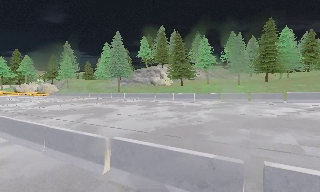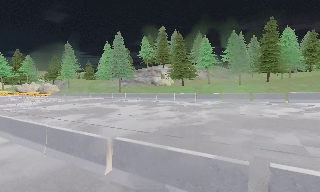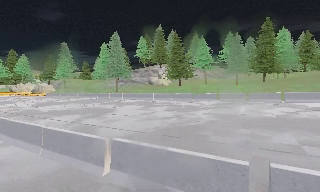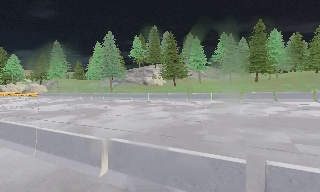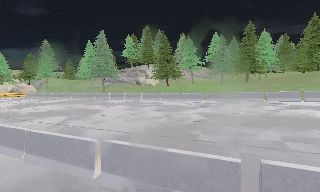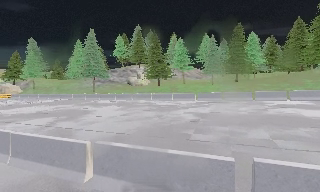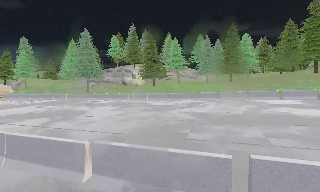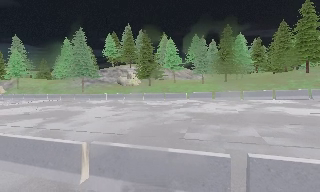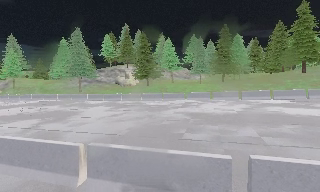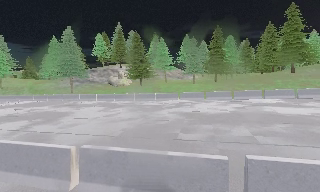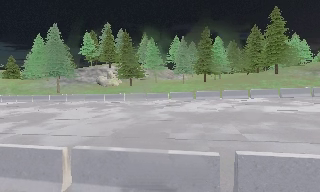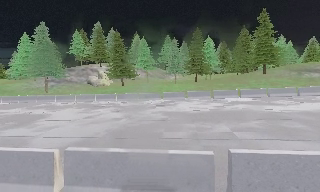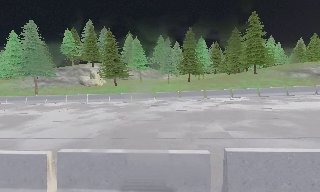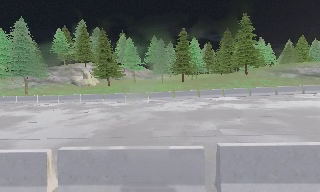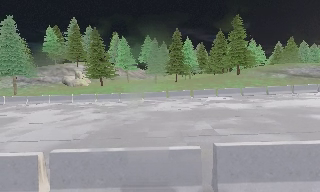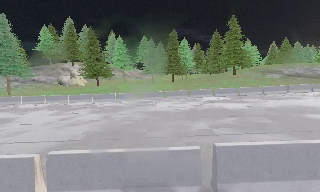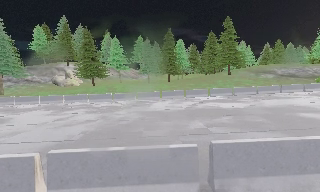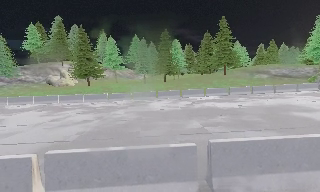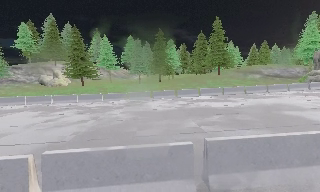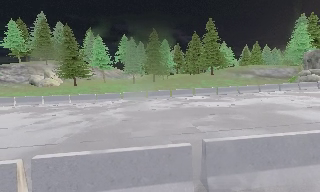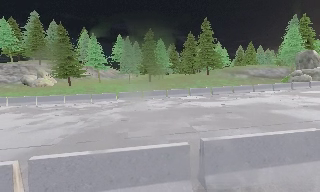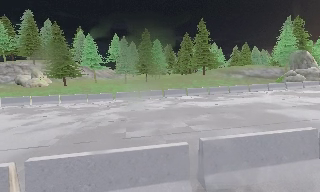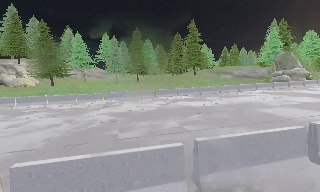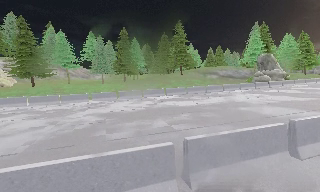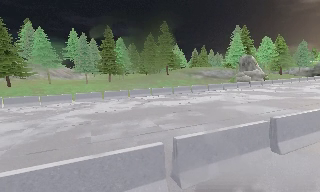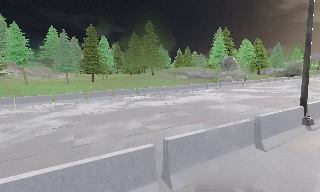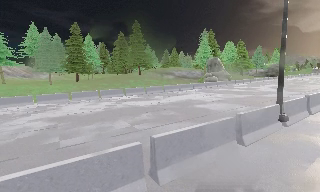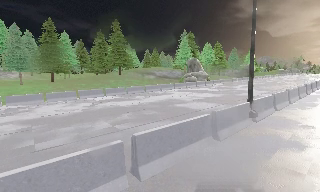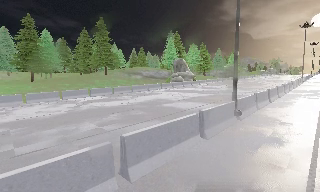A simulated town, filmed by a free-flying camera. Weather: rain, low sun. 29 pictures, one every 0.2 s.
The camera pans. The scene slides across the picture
to the left.
The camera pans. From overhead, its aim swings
clockwise.
0.0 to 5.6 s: The camera swings to its right by about 75 degrees, and the scene slides to the left. It travels to its left, about 1.5 m.
The film runs backward here.
